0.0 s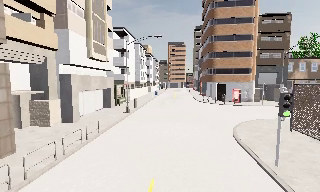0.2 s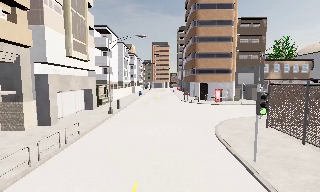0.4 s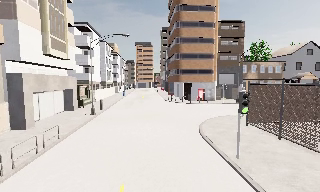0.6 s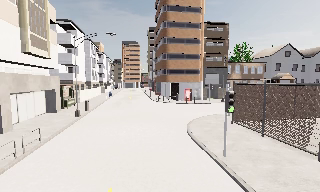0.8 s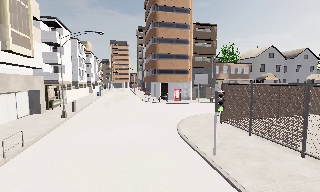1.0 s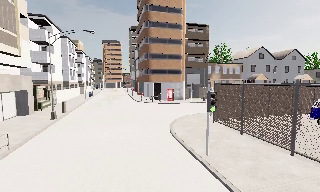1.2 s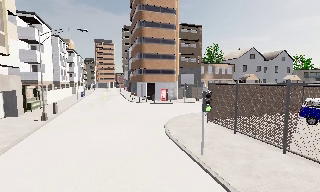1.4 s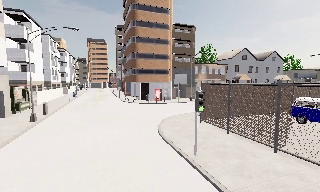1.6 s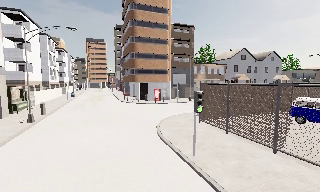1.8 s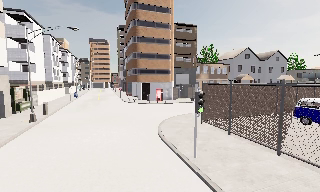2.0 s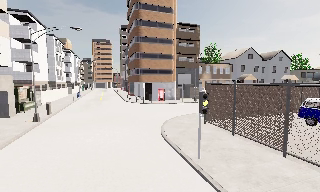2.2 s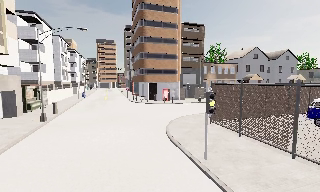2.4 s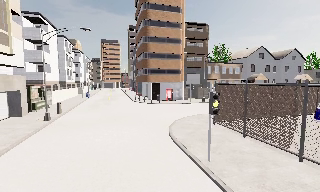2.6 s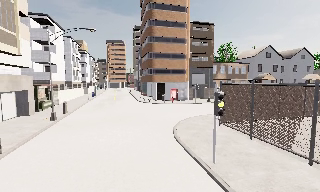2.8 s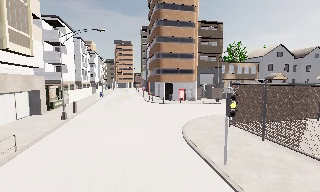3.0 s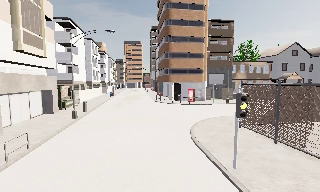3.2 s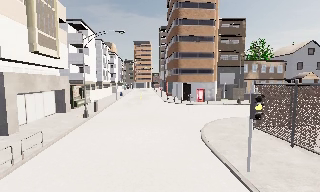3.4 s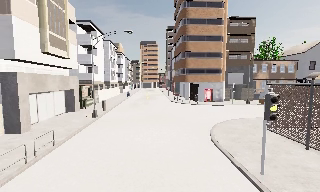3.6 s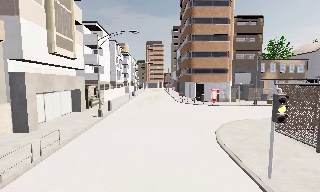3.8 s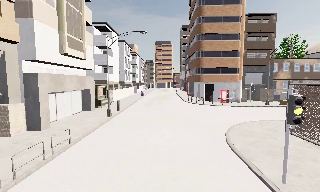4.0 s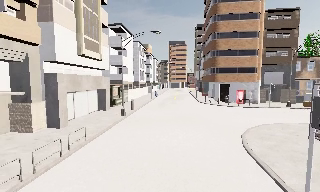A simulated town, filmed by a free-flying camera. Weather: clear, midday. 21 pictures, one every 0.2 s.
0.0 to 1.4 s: The scene slides to the left, as the camera pans about 25 degrees to its right. It travels forward, about 0.5 m, so what stands in front looms larger.
1.4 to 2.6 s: The camera shifts only a little, or ends up much as it began.
2.6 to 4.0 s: The camera swings to its left by about 20 degrees, and the scene slides to the right.
The film runs forward here.
